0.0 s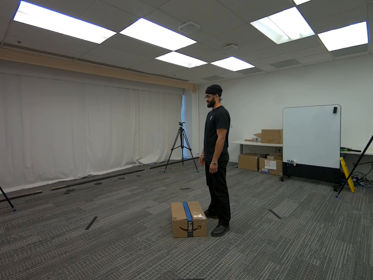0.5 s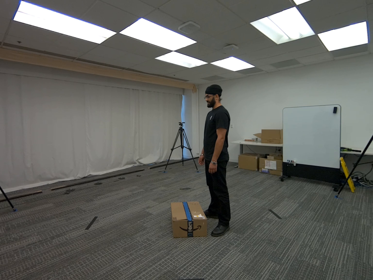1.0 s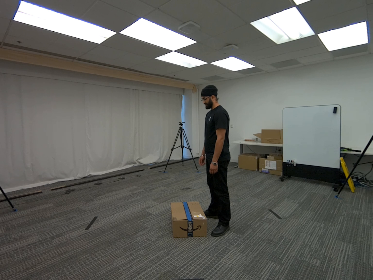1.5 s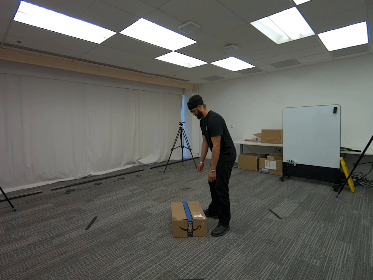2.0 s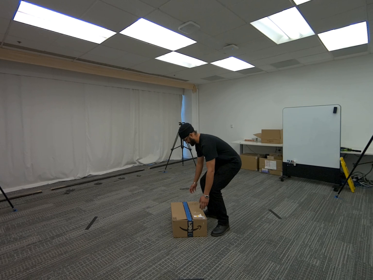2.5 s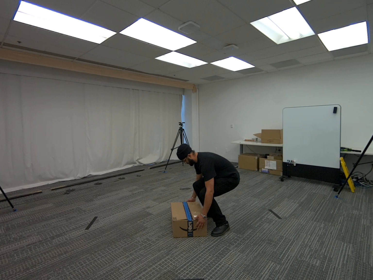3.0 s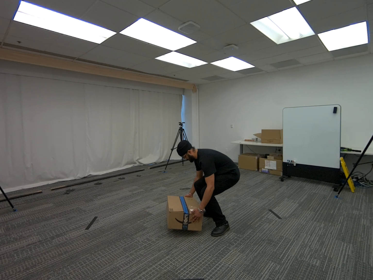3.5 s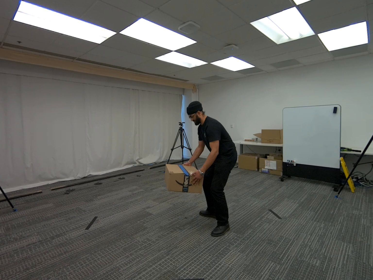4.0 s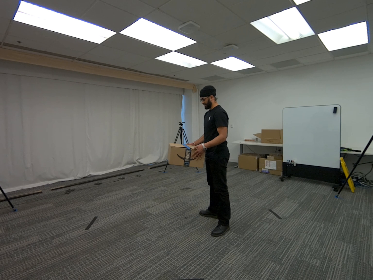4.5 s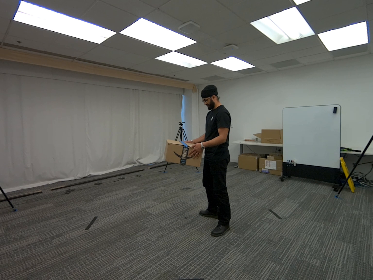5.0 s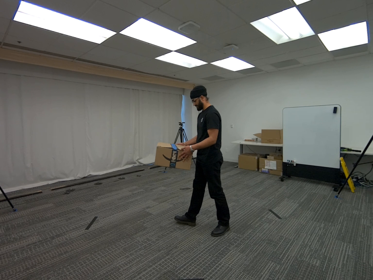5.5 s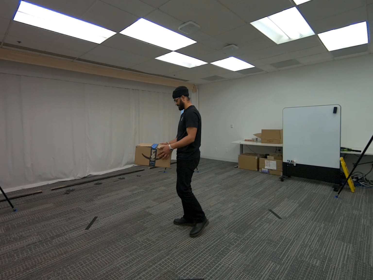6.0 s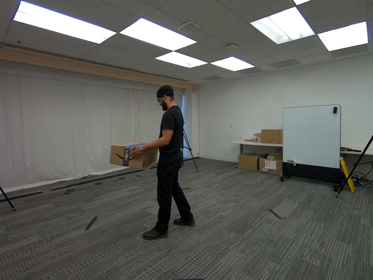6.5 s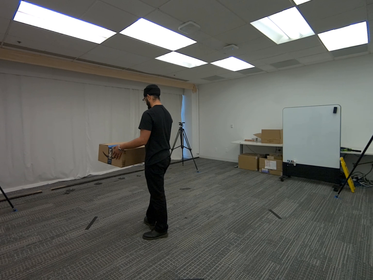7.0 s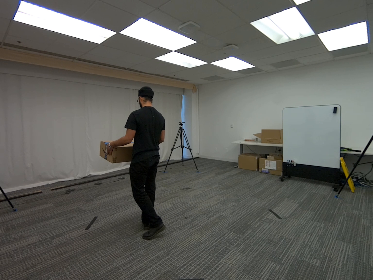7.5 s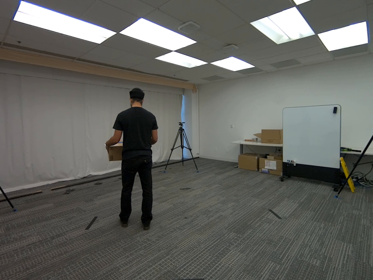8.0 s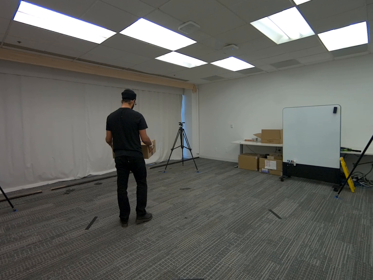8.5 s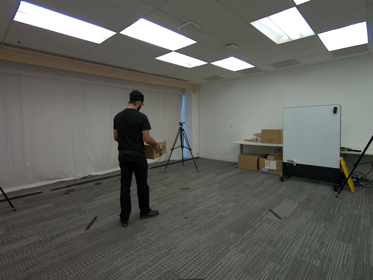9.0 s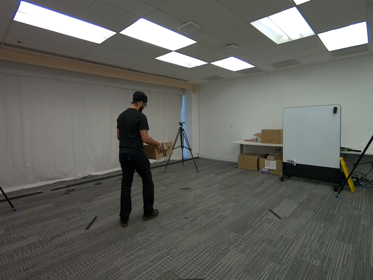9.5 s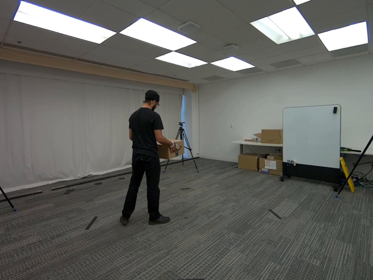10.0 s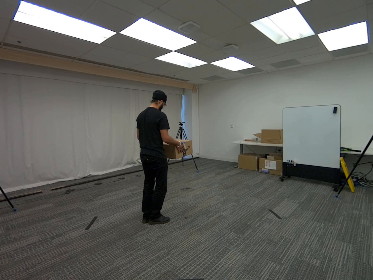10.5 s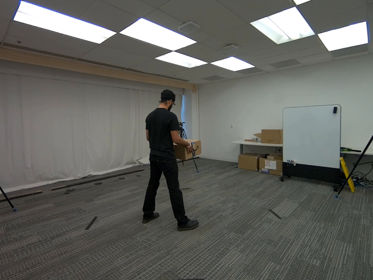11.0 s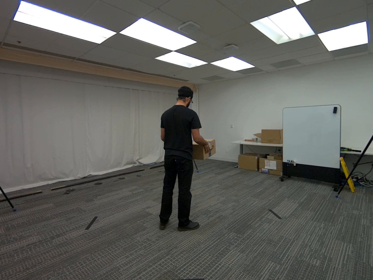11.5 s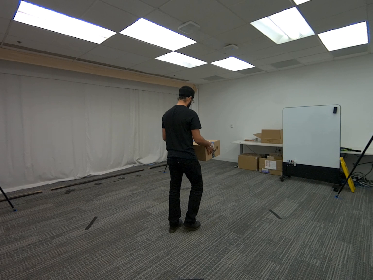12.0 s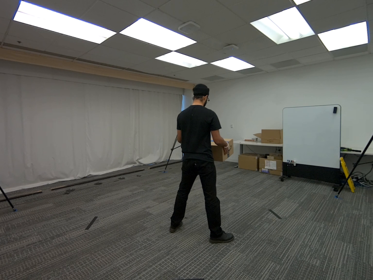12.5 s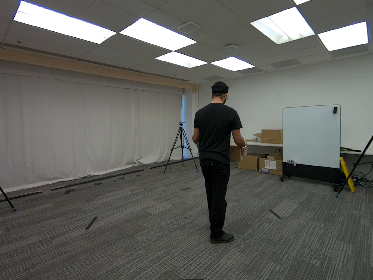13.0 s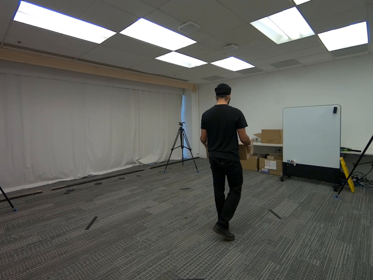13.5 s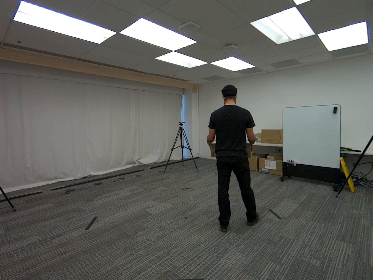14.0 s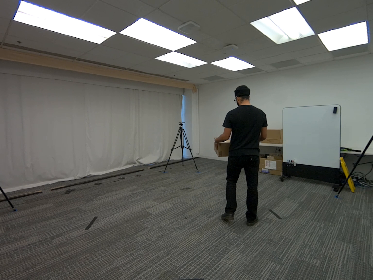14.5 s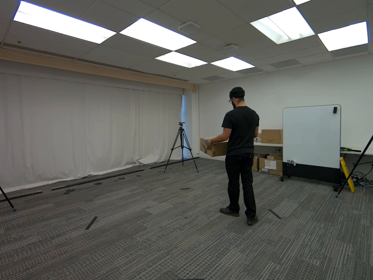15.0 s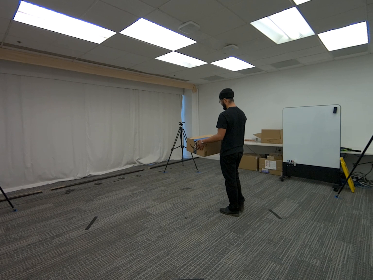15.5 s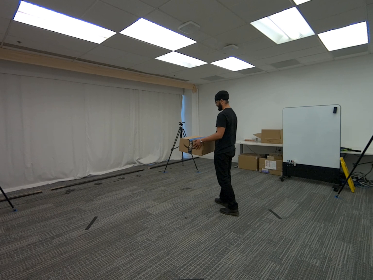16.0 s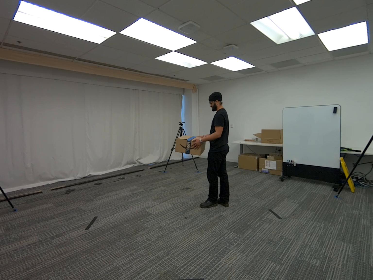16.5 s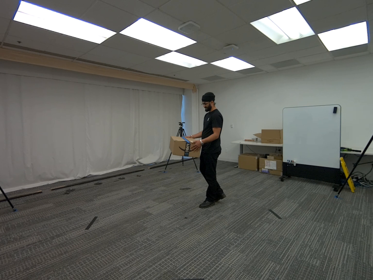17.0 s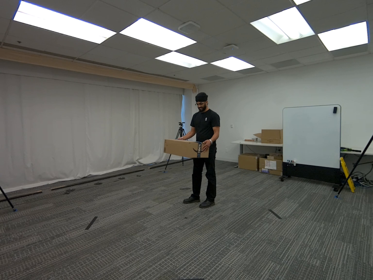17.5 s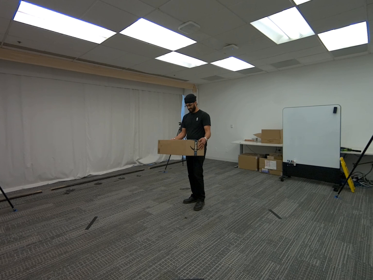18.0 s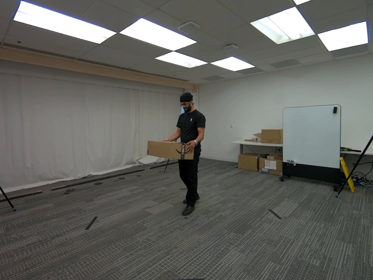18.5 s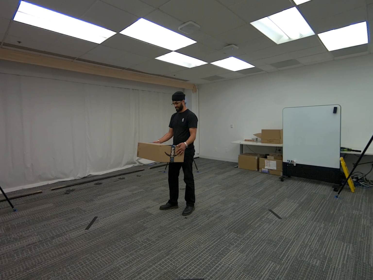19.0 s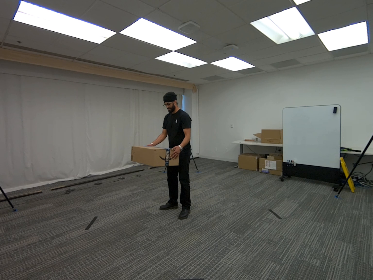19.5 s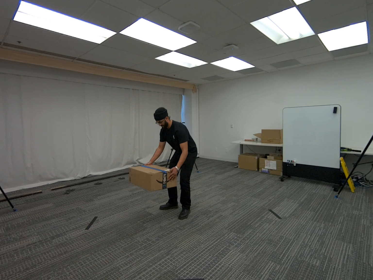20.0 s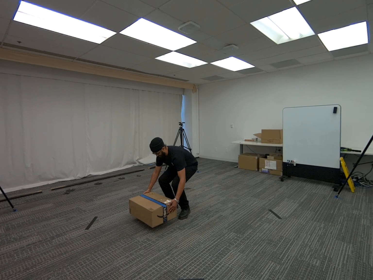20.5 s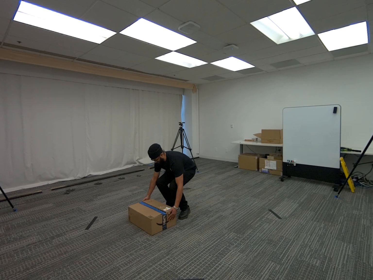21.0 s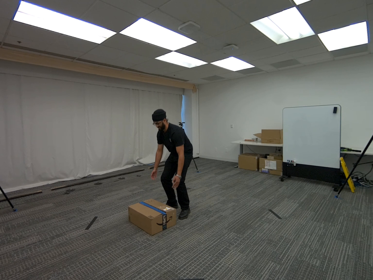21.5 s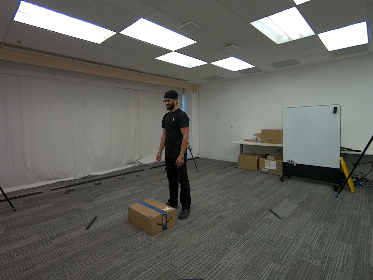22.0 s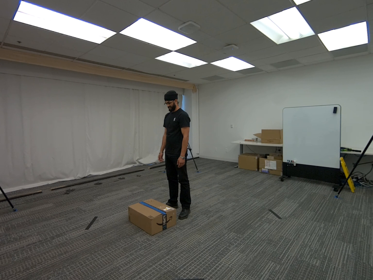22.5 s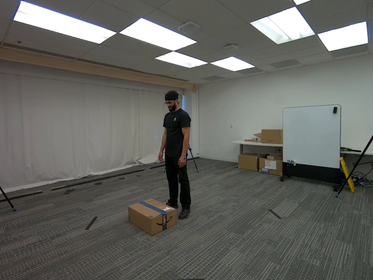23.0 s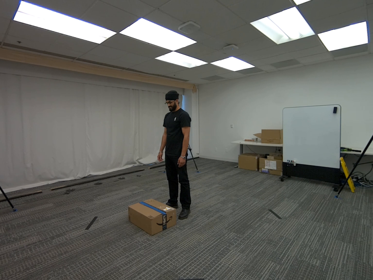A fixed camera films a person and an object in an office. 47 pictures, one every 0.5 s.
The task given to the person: Pick up cardboard box and place it back down on the floor. Repeat actions.
